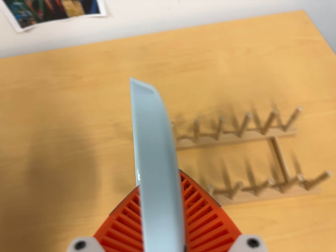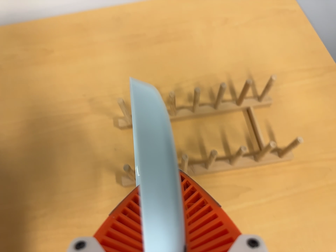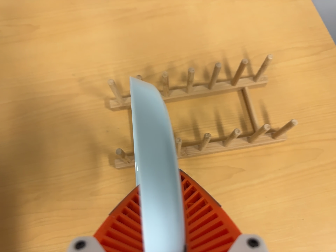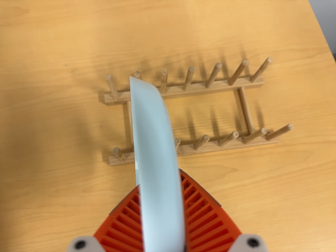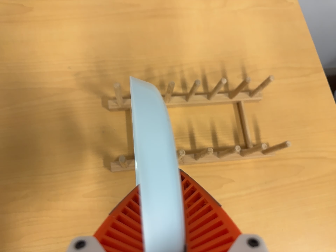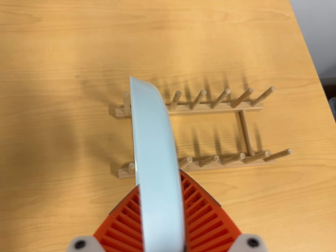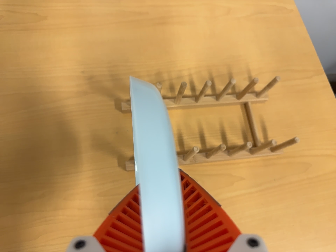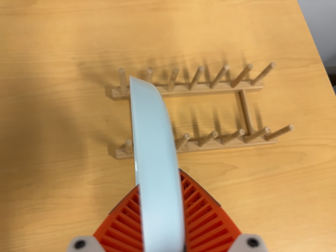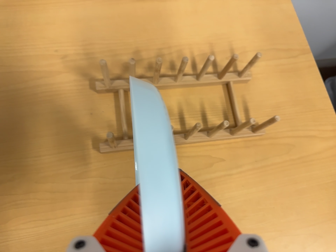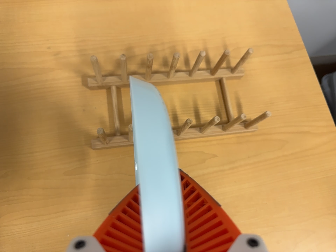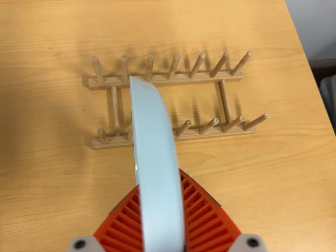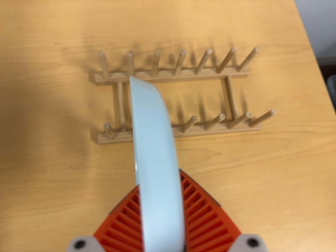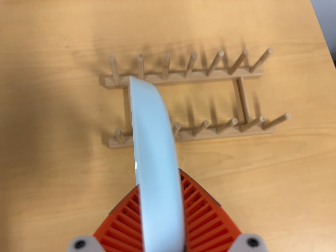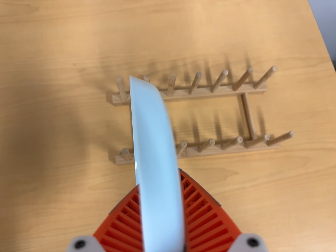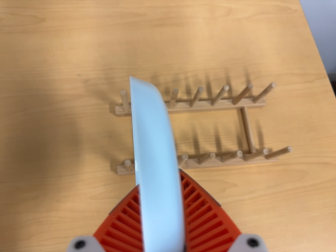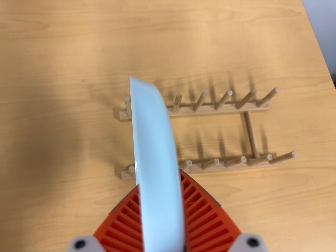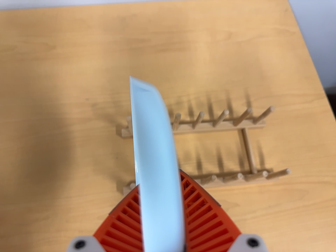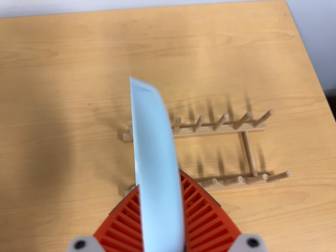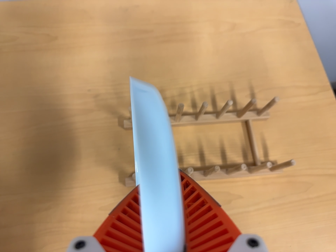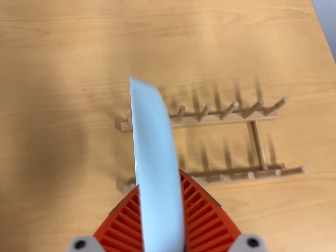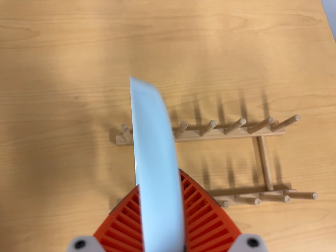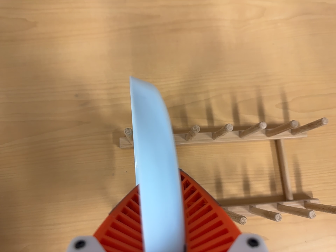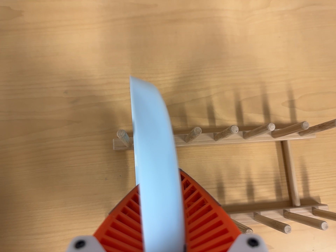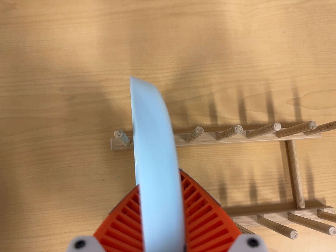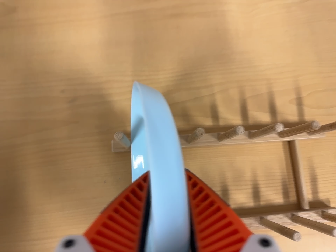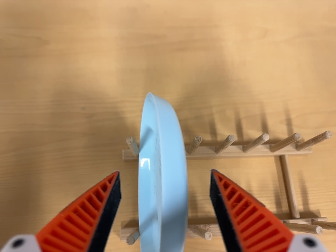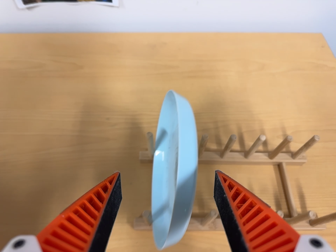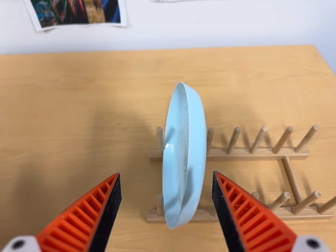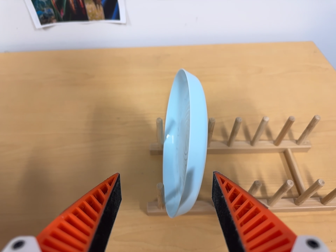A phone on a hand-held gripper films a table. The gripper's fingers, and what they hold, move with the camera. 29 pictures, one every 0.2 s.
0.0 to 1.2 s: The camera pans to its right by about 10 degrees. It travels to its left, about 7 cm. Its aim tips toward the bottom of its view by about 10 degrees, and the scene shifts upward.
1.2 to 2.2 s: The camera travels to its right, about 5 cm, so close, fixed things drift to the left.
2.2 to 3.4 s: The camera travels toward the top of its view and backward, about 8 cm, so close, fixed things drift downward.
3.4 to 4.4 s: The camera travels forward and toward the top of its view, about 16 cm, so what stands in front looms larger. Its aim tips toward the bottom of its view by about 10 degrees.
4.4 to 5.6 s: The camera travels toward the bottom of its view and backward, about 20 cm. Its aim tips toward the top of its view by about 25 degrees.
The film runs forward here.
